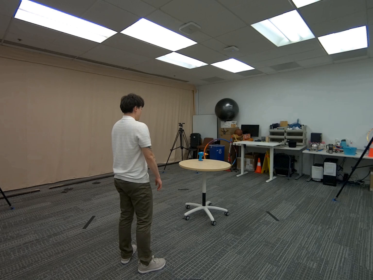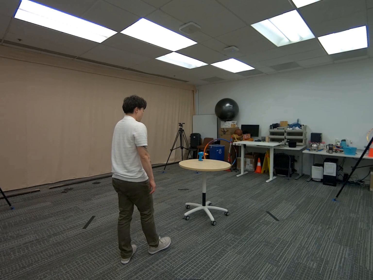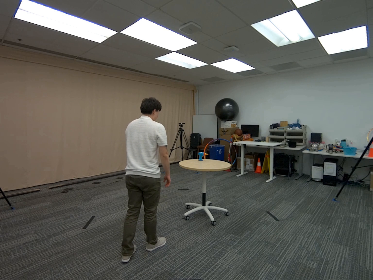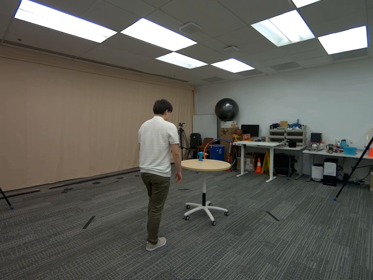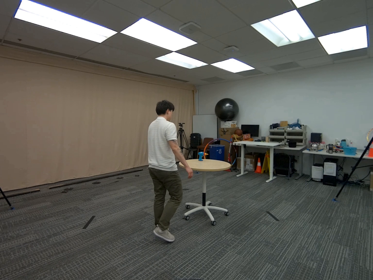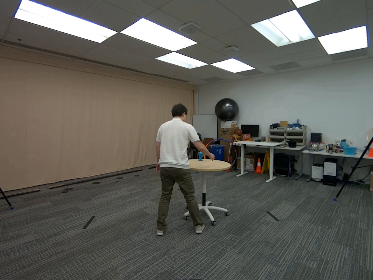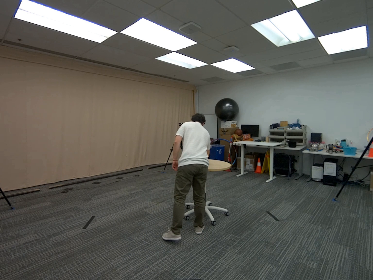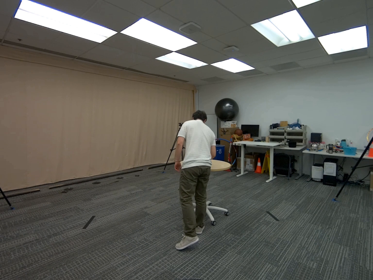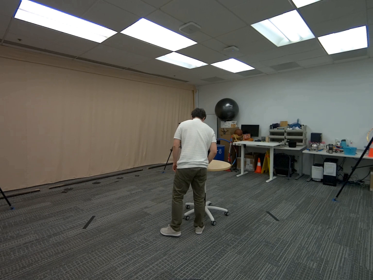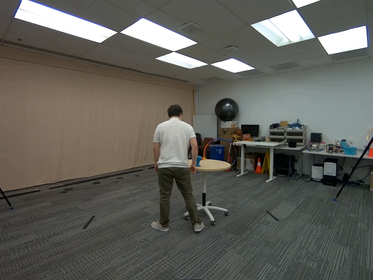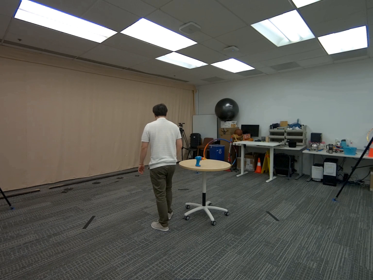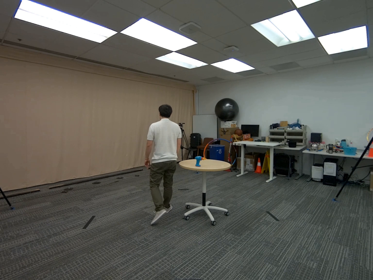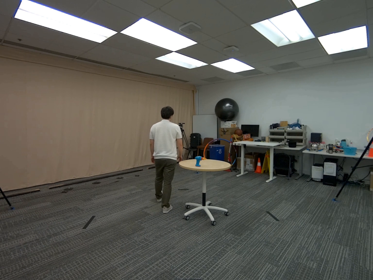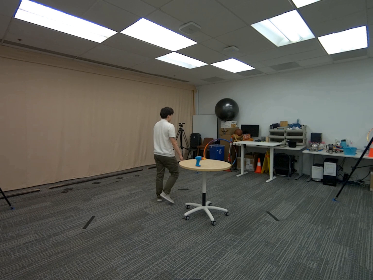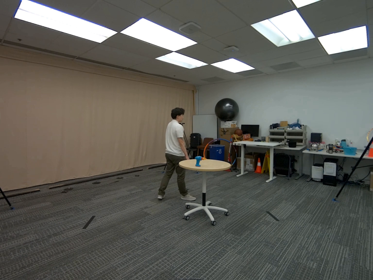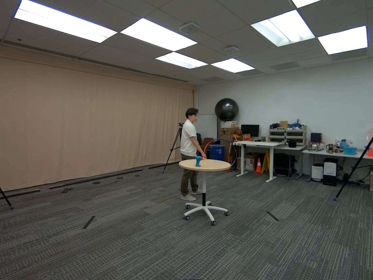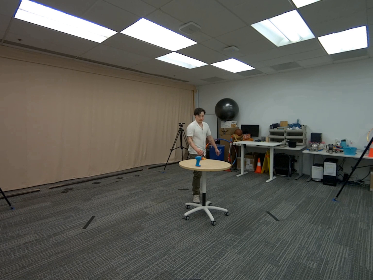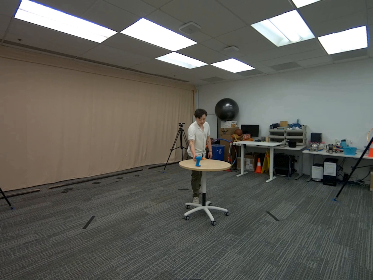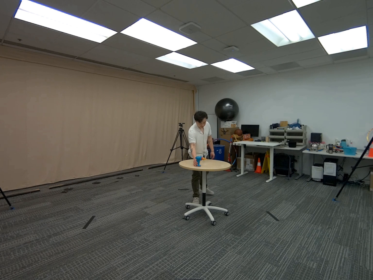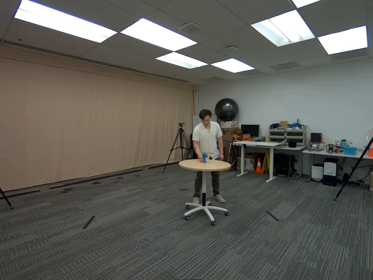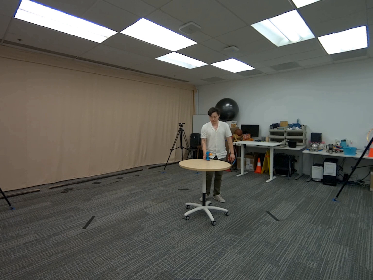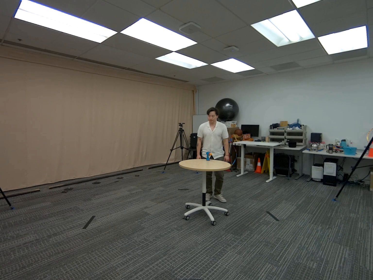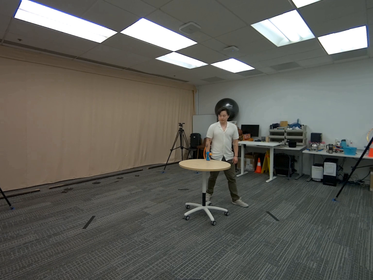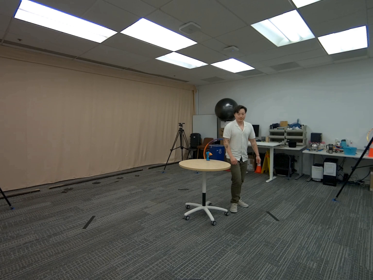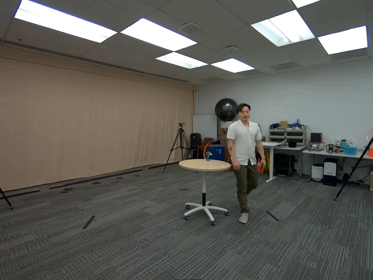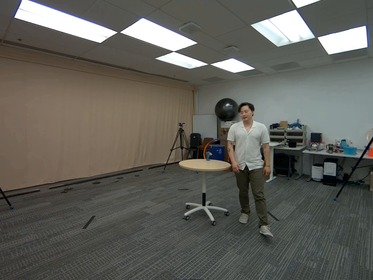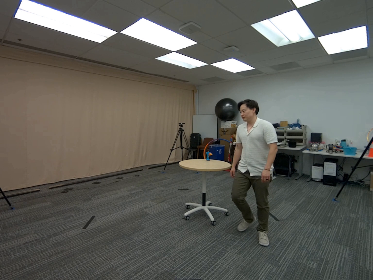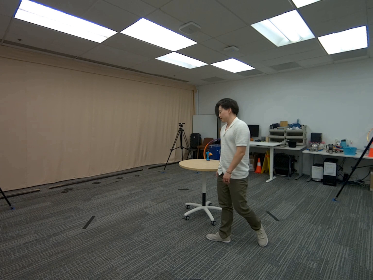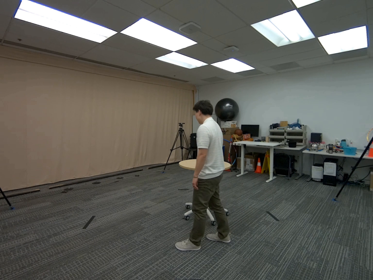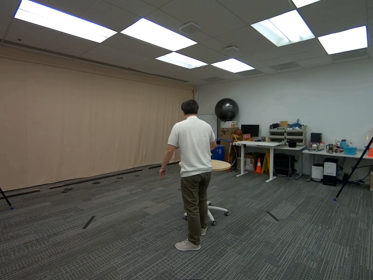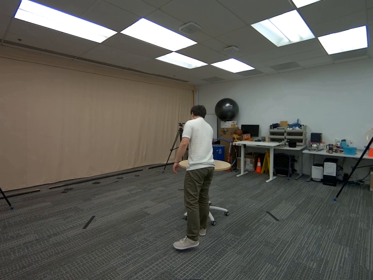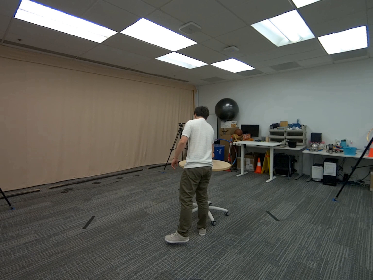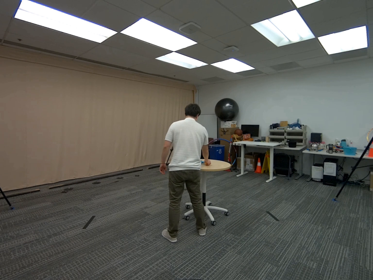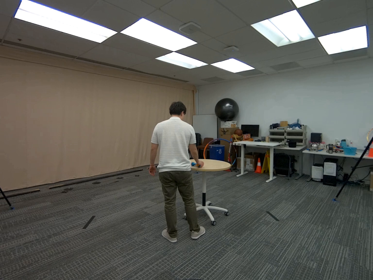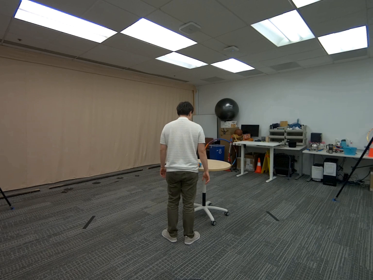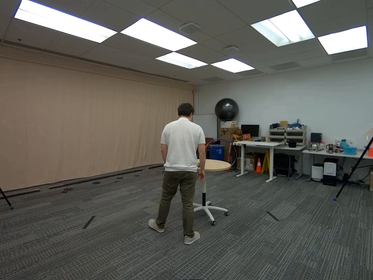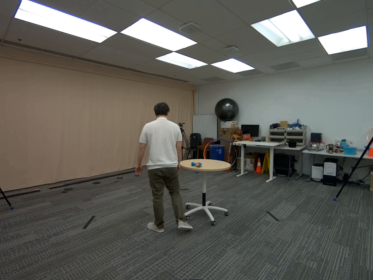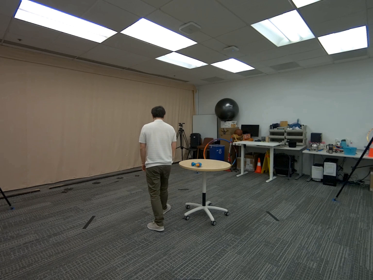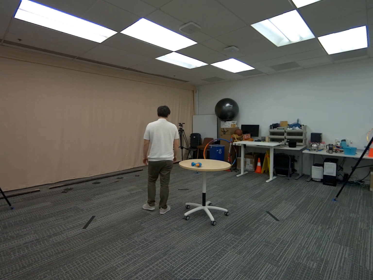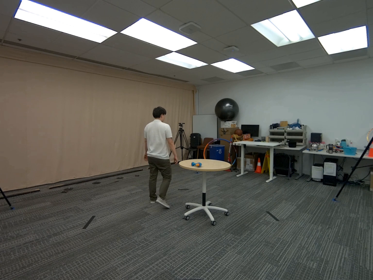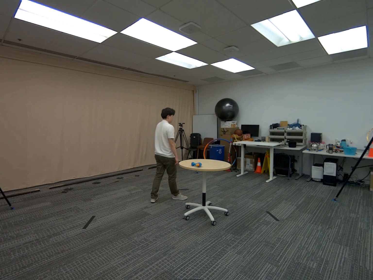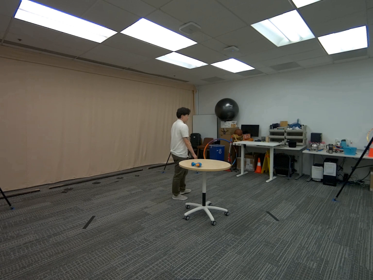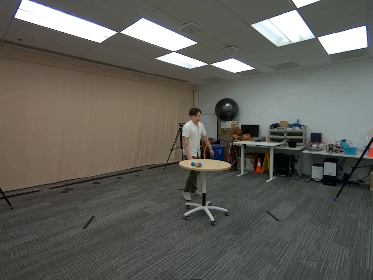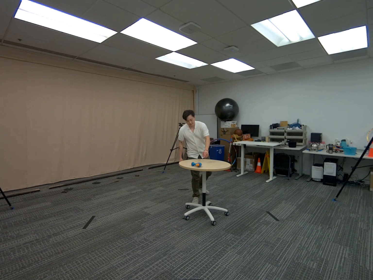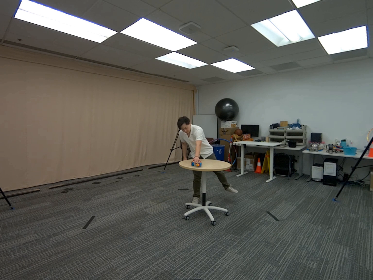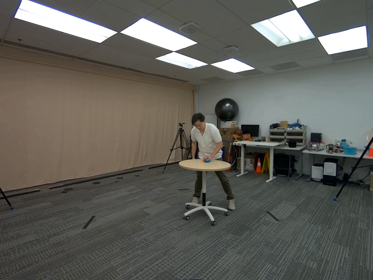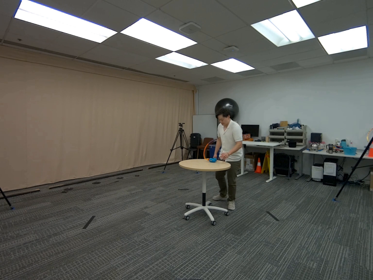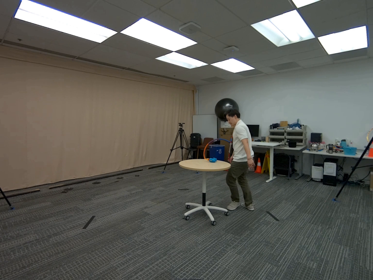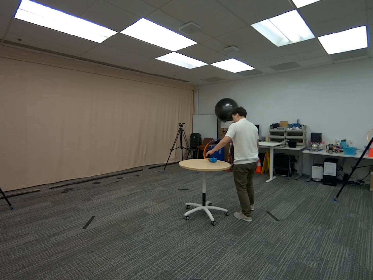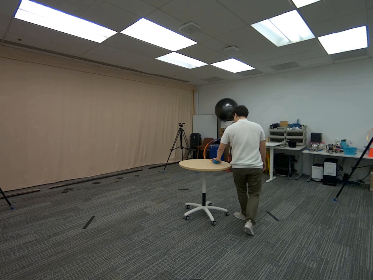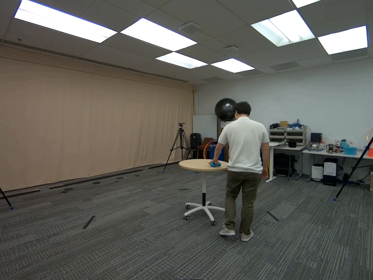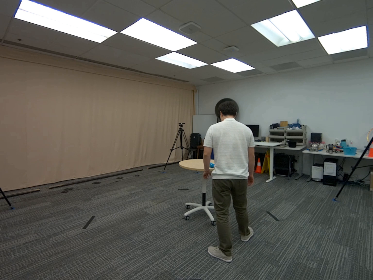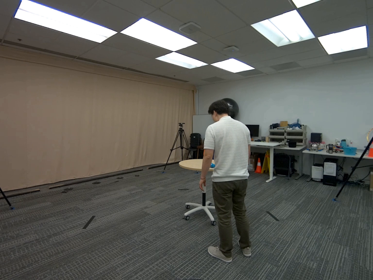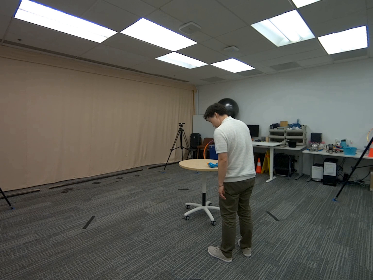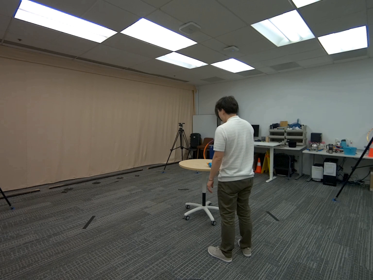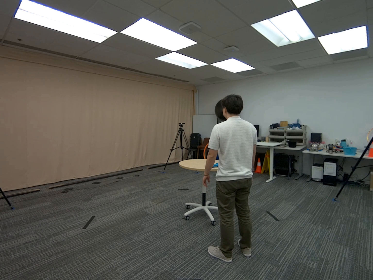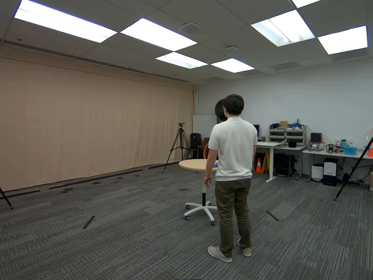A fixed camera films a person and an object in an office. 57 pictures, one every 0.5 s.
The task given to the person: Walk over to the toy drill on the round table and pull the toy drill towards you.
